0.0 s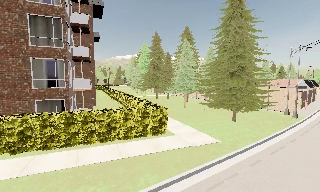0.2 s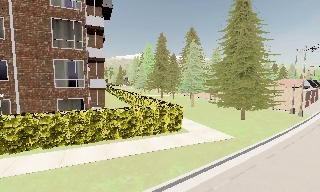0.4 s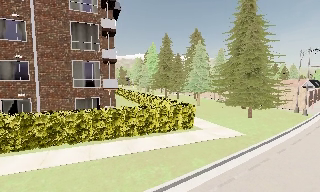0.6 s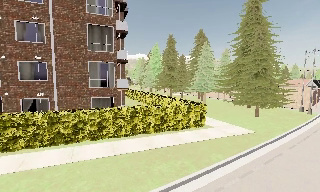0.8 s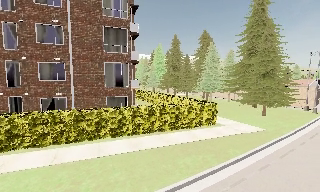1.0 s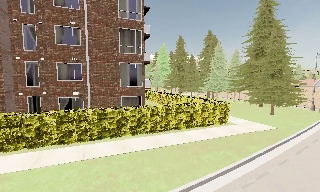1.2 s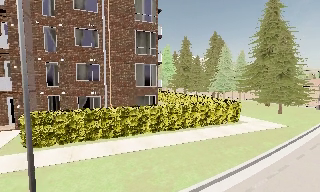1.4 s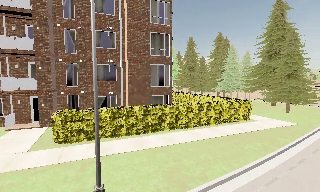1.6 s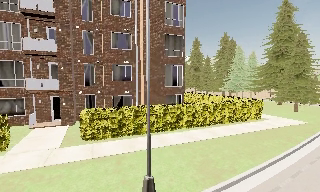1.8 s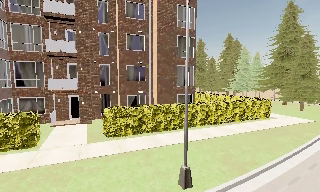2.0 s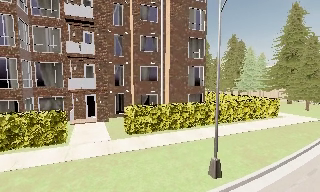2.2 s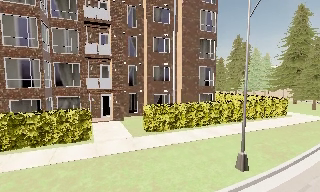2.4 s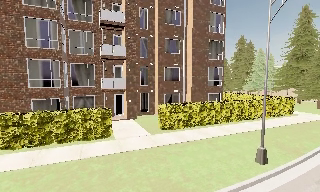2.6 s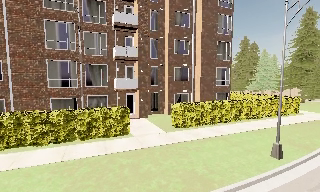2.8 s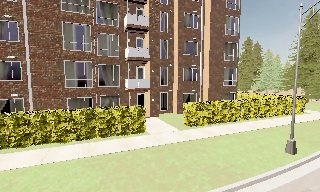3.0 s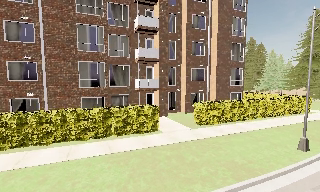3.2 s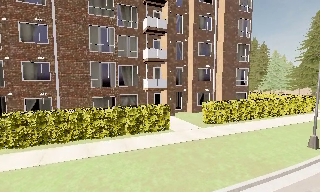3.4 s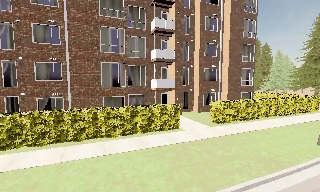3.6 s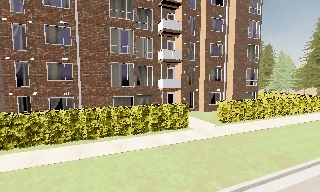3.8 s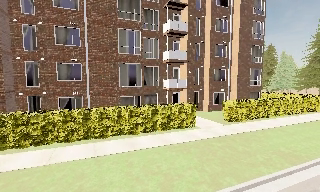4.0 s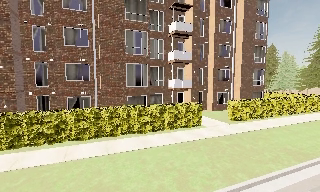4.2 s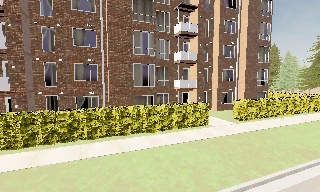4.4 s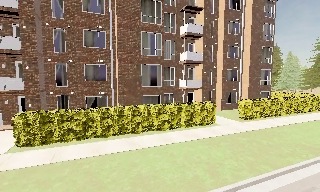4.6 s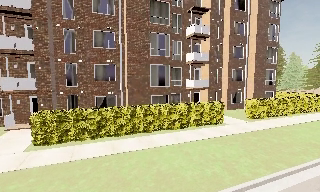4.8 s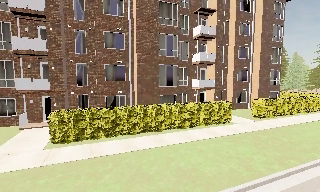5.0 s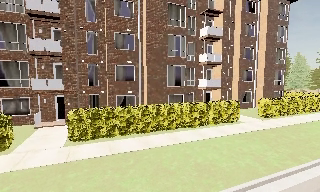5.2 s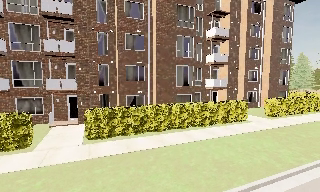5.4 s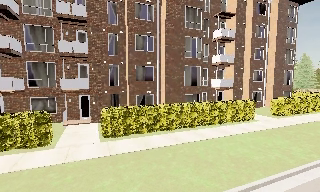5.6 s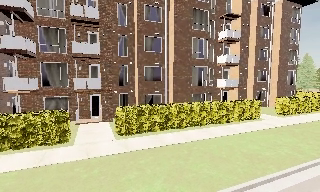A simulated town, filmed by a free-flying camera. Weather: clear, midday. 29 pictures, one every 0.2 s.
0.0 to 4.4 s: The camera travels to its left and backward, about 25 m, so close, fixed things drift to the right. It loses speed.
4.4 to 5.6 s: The camera travels to its left, about 6 m, so close, fixed things drift to the right.
The film runs backward here.
